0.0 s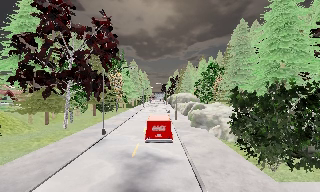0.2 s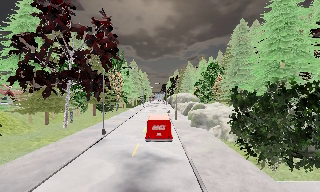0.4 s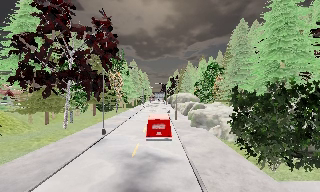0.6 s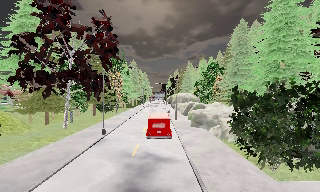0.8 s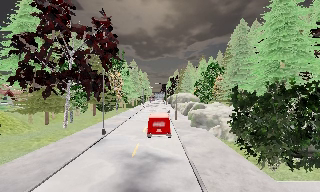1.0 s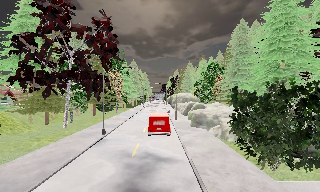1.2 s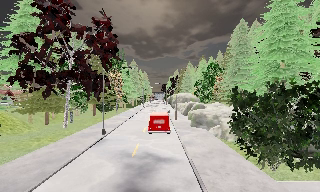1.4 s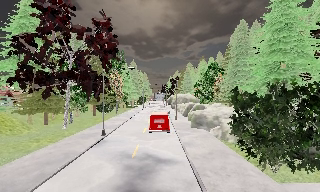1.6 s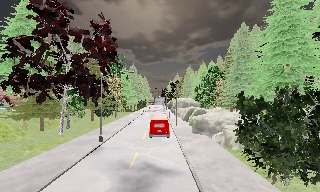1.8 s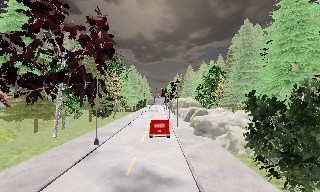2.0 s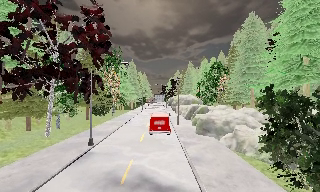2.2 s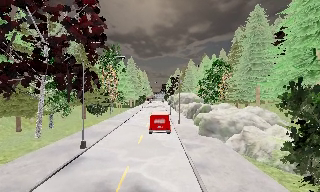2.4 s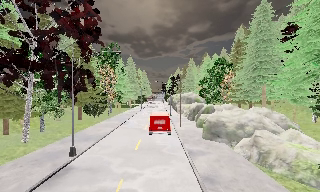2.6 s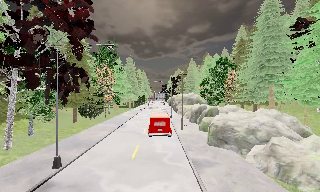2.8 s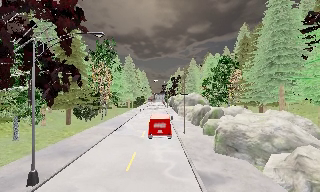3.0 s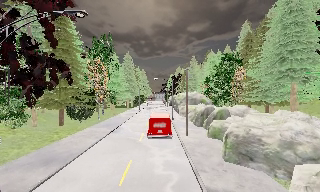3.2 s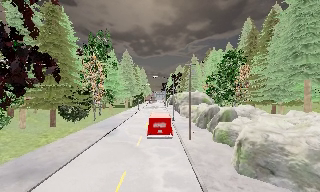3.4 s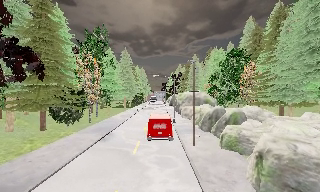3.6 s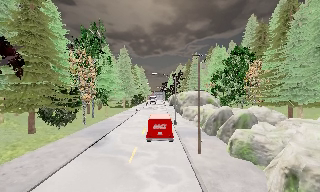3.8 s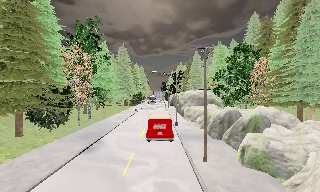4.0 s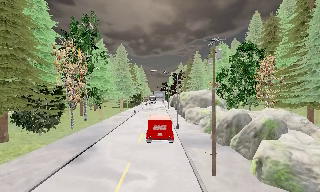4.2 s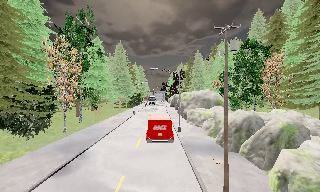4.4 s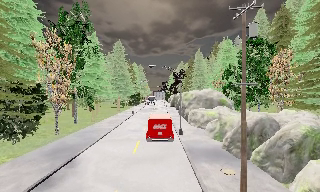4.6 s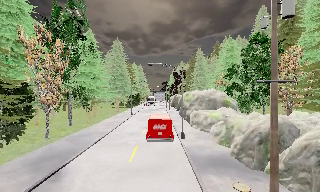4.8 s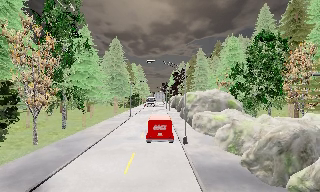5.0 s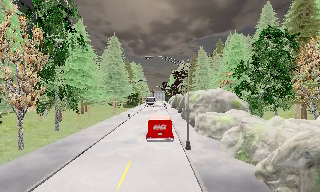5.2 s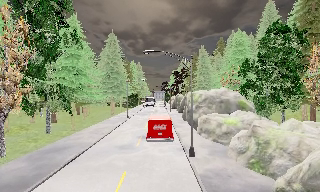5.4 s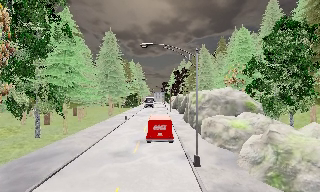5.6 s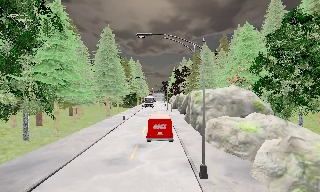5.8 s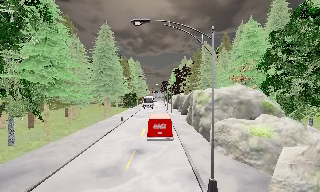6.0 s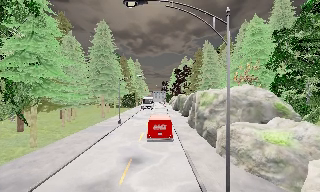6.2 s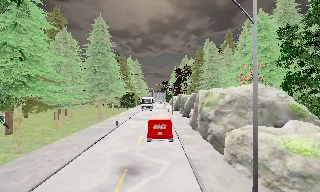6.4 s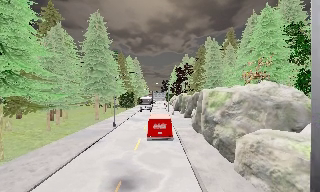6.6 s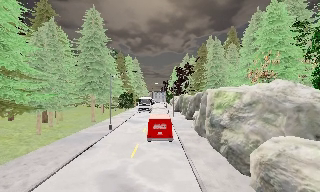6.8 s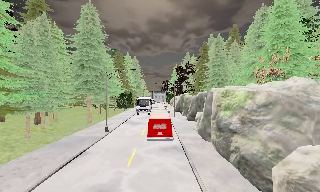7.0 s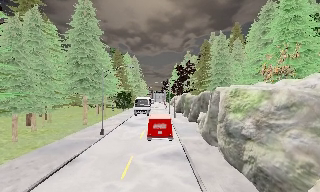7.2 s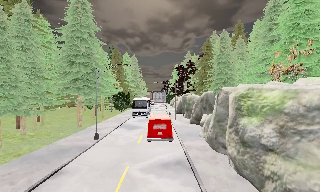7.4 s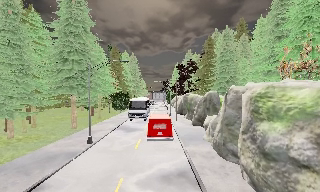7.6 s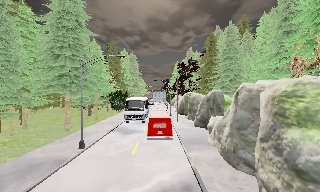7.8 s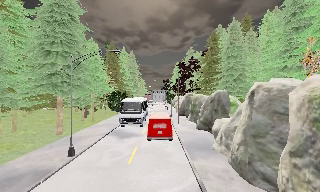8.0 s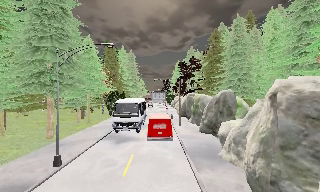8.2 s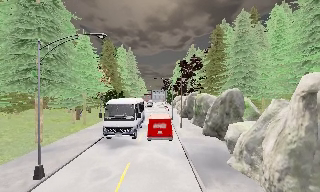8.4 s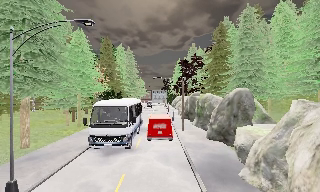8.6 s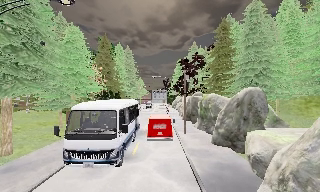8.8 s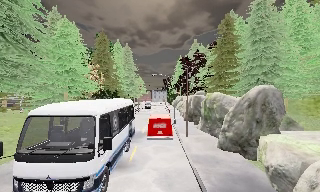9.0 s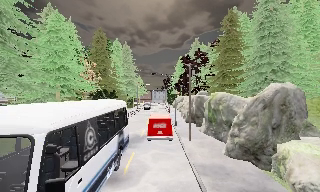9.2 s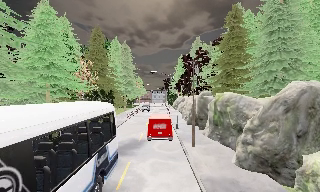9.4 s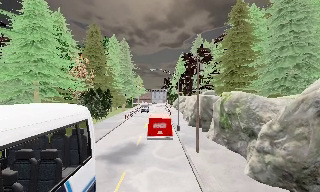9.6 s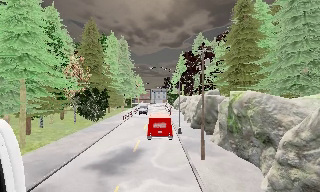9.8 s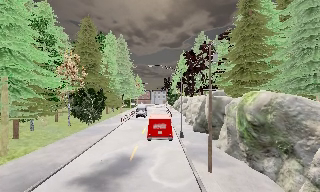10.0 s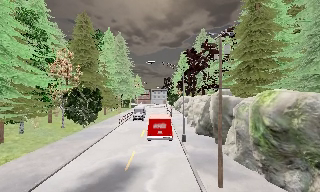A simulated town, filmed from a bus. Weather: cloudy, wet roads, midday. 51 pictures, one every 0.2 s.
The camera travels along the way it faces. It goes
forward.
0.0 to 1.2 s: The camera keeps its place and its aim.
1.2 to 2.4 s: The camera travels forward, about 7 m, so what stands in front looms larger. It gains speed.
2.4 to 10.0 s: The camera travels forward, about 60 m, so what stands in front looms larger.
The film runs forward here.
